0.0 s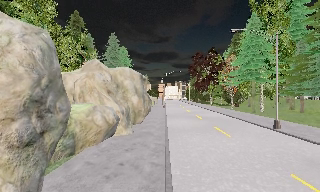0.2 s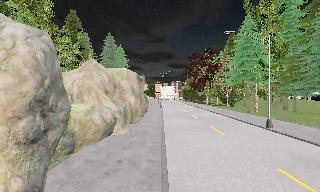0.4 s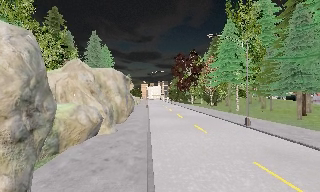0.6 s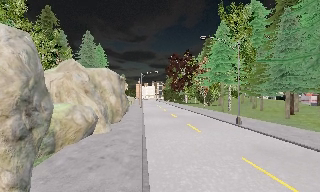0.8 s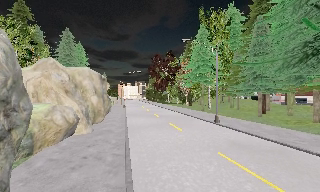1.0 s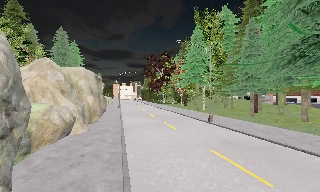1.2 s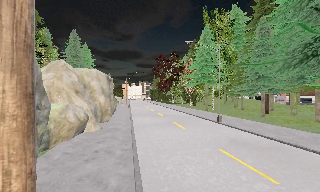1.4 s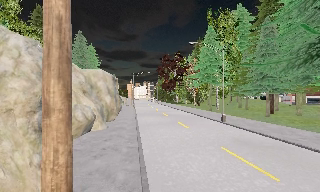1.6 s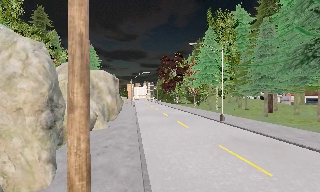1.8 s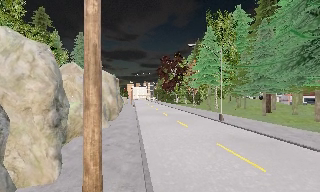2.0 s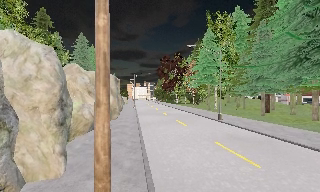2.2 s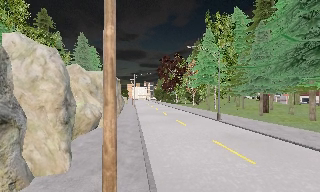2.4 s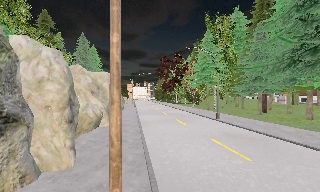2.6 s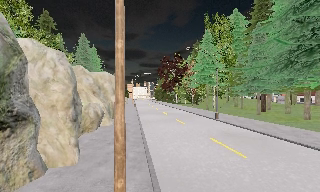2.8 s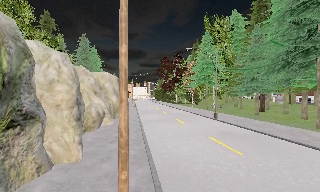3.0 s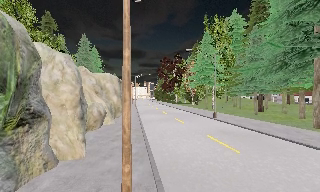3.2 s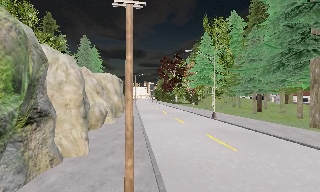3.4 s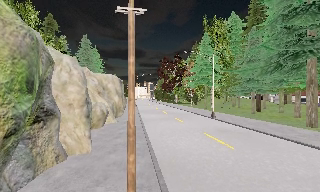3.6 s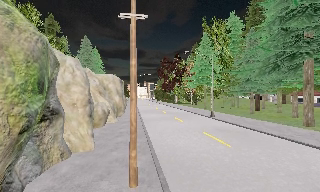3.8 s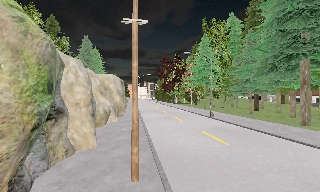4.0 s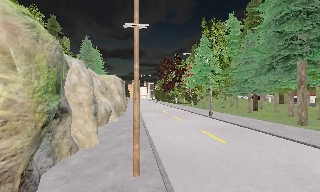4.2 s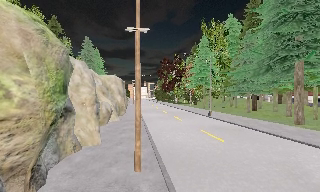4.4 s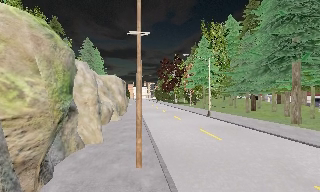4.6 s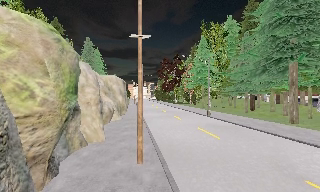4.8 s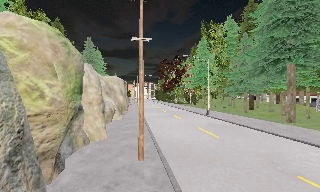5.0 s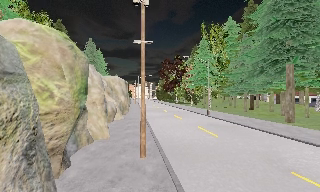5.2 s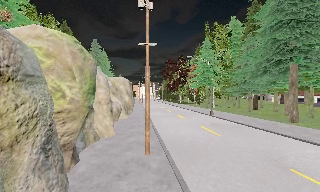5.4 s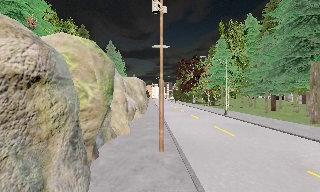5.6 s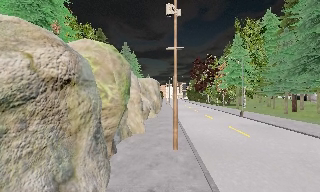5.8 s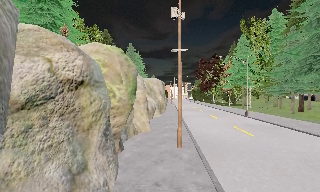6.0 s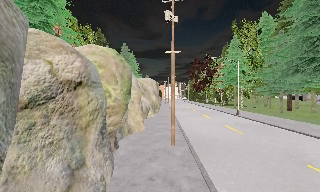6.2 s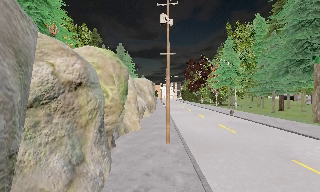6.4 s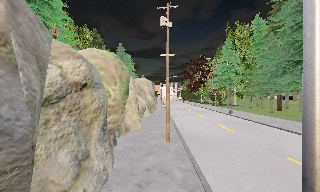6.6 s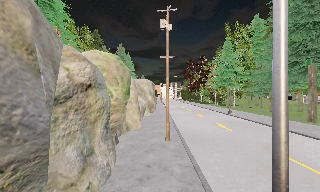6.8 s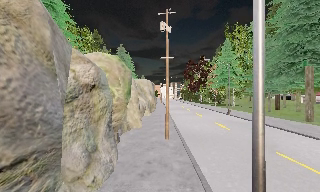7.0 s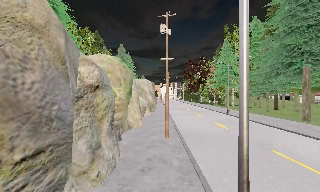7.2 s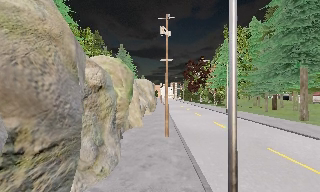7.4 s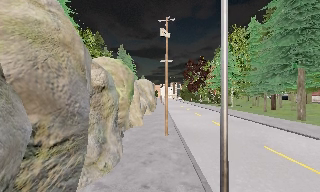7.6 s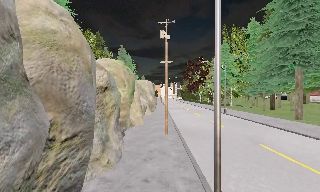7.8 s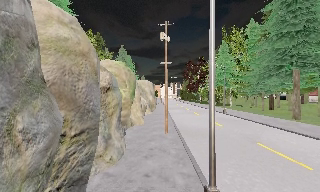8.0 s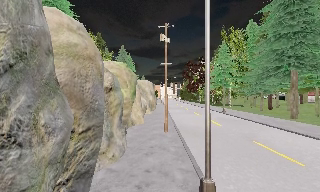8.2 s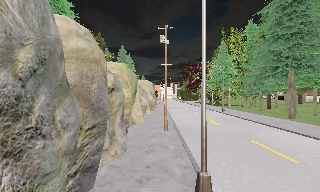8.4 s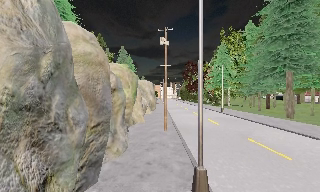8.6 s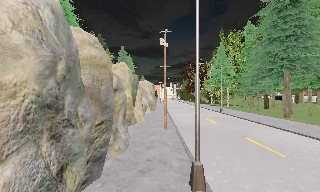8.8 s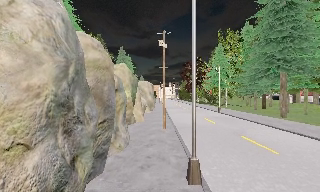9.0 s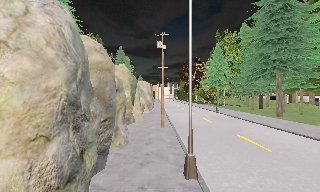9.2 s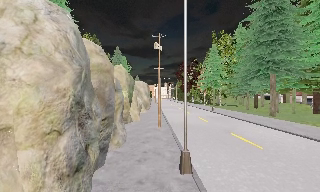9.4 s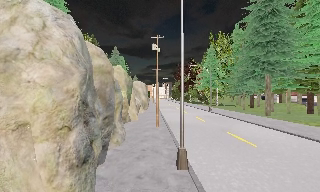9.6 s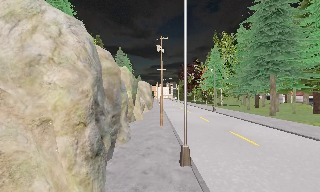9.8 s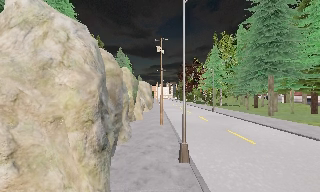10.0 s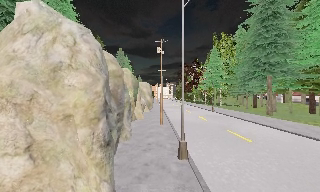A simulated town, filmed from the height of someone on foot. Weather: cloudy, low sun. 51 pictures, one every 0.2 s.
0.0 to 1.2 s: The camera pans to its right, which is clockwise from overhead, by about 15 degrees. It travels backward, about 2 m, so what stands in front gets smaller.
1.2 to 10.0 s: The camera travels backward, about 13 m, so what stands in front gets smaller.
The film runs backward here.
